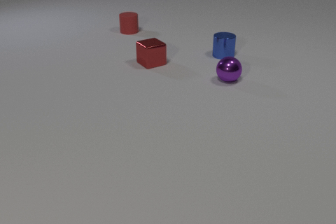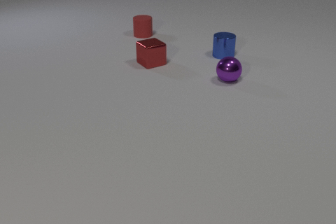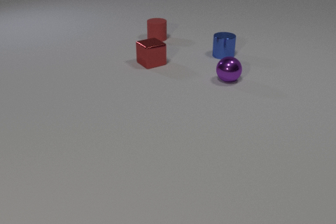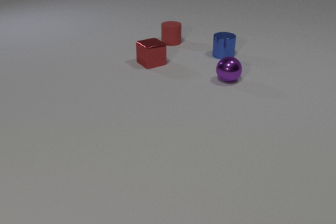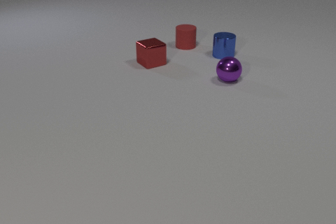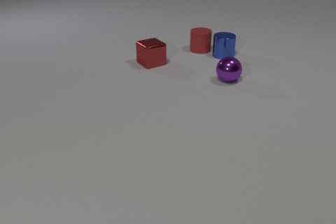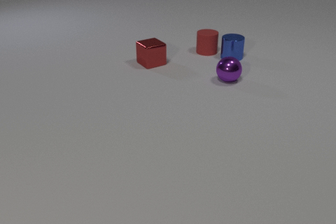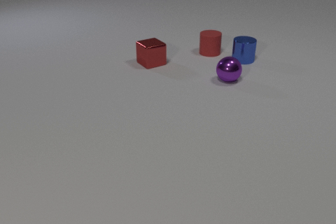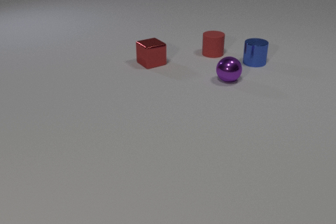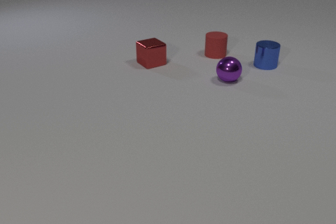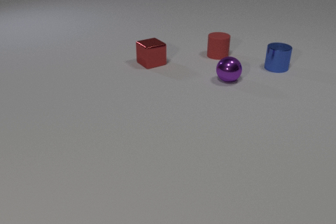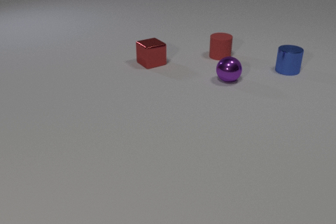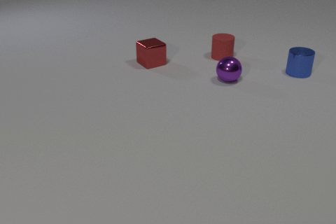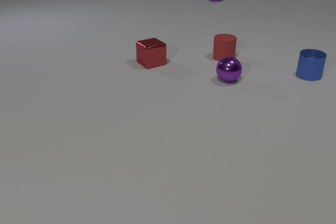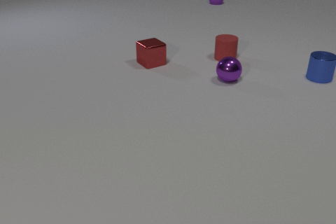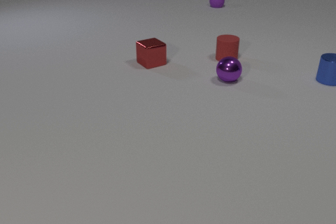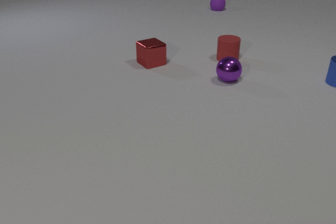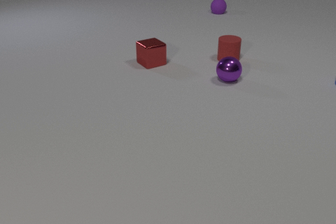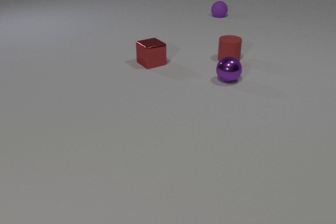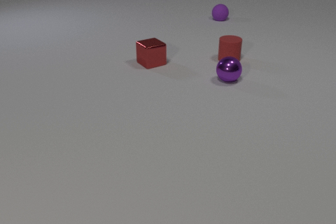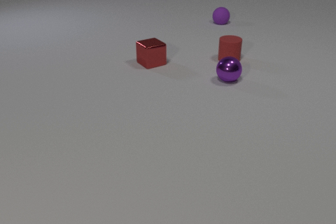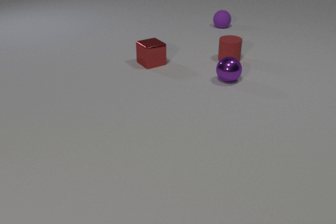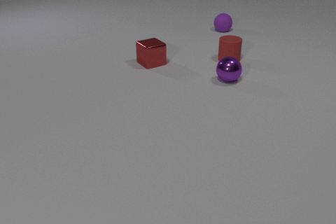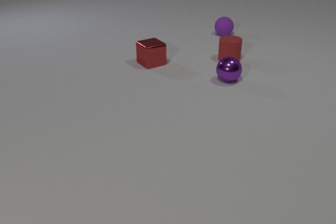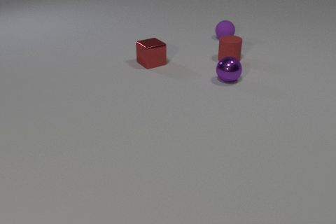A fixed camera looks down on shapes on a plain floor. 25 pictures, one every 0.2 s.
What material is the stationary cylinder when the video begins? metal.
How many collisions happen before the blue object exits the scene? 1.
Are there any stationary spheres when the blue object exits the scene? yes.
0.0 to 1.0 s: The red rubber cylinder slides to the right and toward the camera.
1.0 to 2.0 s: The red rubber cylinder slides to the right and toward the camera. The blue metal cylinder slides to the right and toward the camera. The red rubber cylinder and the blue metal cylinder collide.
2.0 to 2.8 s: The red rubber cylinder slides to the right and toward the camera. The blue metal cylinder slides to the right. The purple rubber sphere comes in at the top edge, rolls toward the camera.
2.8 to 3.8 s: The blue metal cylinder slides to the right, leaves at the right edge. The purple rubber sphere rolls toward the camera.
3.8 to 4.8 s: The purple rubber sphere rolls toward the camera.
